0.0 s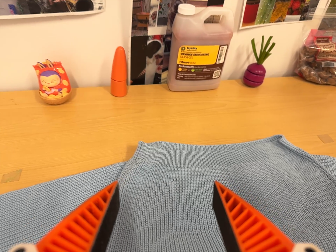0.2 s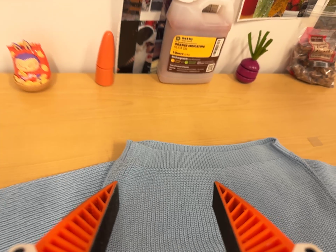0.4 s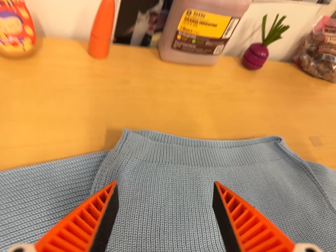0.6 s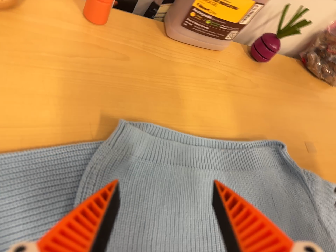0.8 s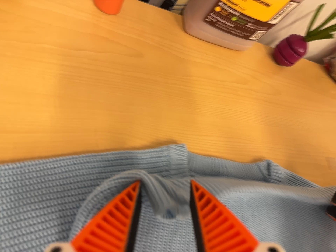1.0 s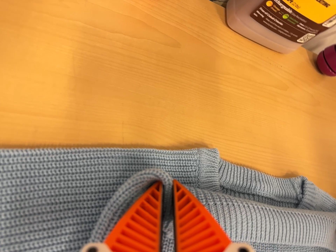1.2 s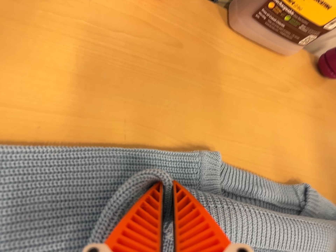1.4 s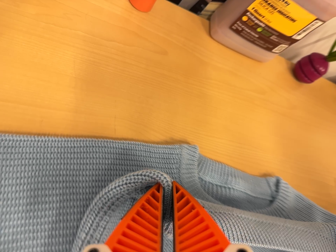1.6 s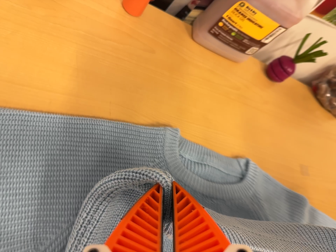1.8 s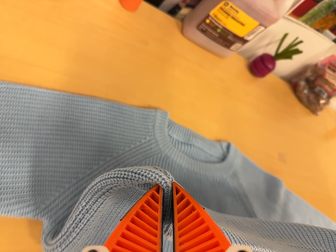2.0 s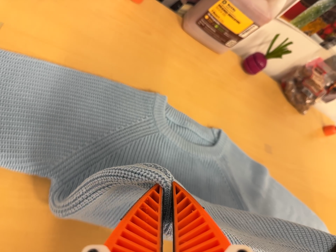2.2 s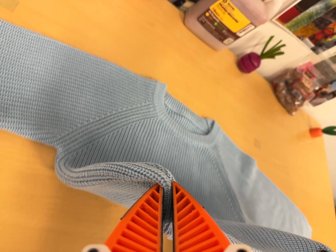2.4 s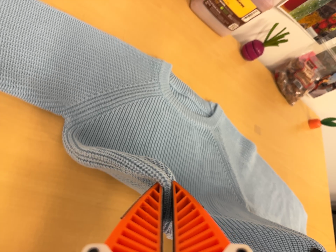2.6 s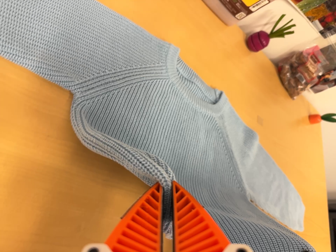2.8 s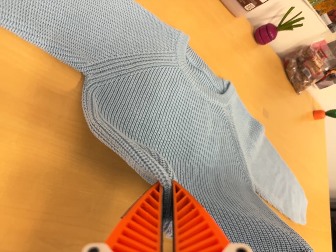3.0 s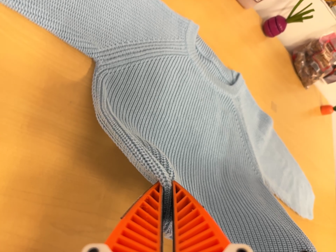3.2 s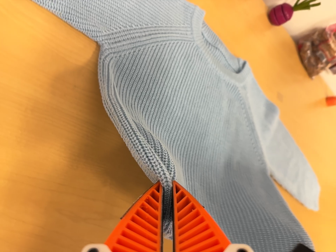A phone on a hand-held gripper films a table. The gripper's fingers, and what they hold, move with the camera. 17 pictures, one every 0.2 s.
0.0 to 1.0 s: The camera pans to its right by about 10 degrees. It travels forward, to its left and toward the top of its view, about 24 cm, so what stands in front looms larger. Its aim tips toward the bottom of its view by about 20 degrees. It rolls about its line of sight by about 25 degrees, and the scene rotates clockwise.
1.0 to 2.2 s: The camera travels backward and toward the bottom of its view, about 24 cm, so what stands in front gets smaller. It rolls about its line of sight by about 10 degrees, and the scene rotates clockwise.
2.2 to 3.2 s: The camera travels toward the bottom of its view and to its left, about 10 cm, so close, fixed things drift upward.
The film runs backward here.
